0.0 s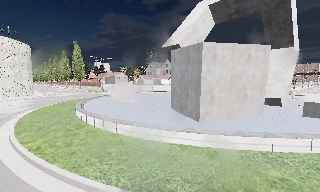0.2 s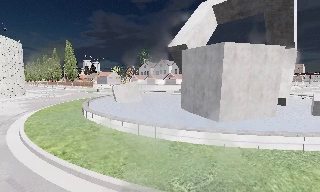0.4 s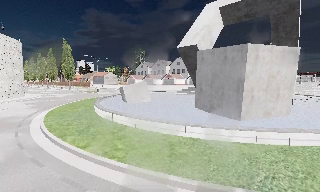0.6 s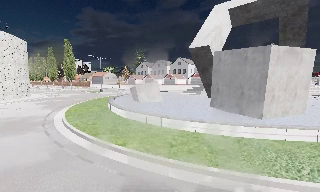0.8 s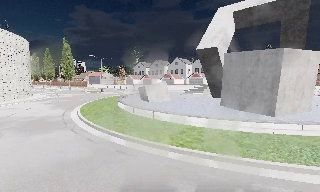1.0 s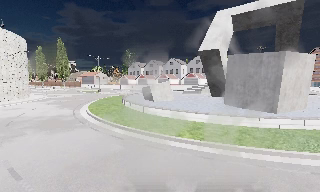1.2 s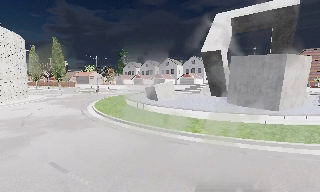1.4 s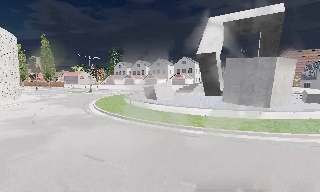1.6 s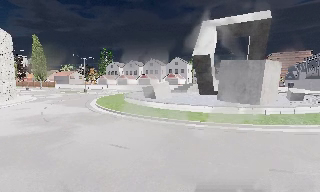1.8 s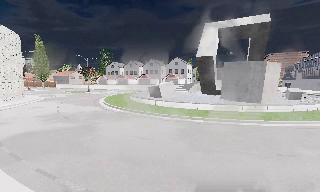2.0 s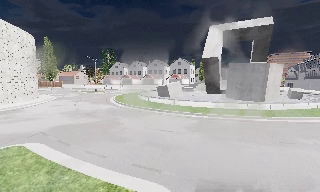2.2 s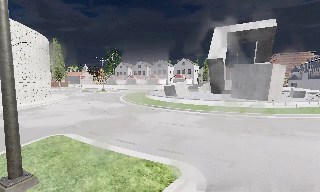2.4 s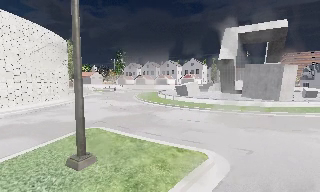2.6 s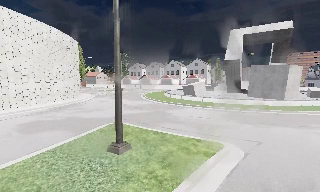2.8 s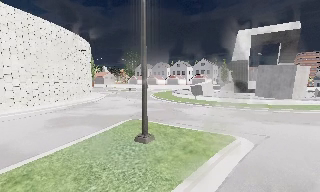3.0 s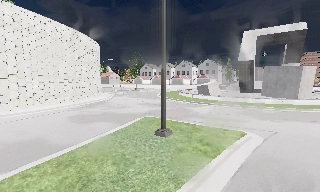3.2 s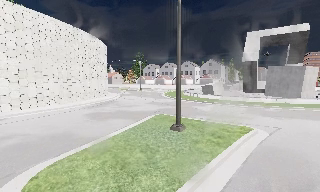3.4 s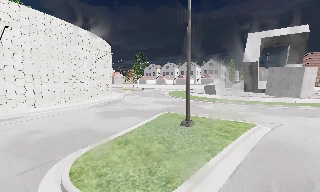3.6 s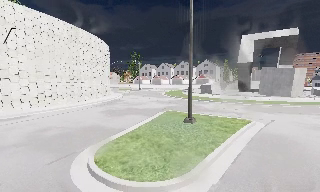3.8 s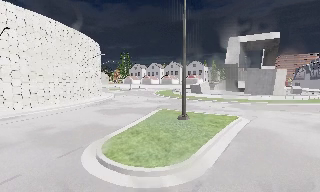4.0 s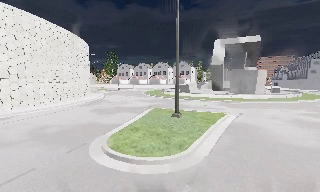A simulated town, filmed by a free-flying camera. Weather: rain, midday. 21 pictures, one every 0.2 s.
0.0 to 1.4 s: The camera pans to its right, which is clockwise from overhead, by about 20 degrees. It travels to its left, about 10 m, so close, fixed things drift to the right.
1.4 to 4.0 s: The camera travels backward and to its left, about 14 m, so what stands in front gets smaller. It loses speed.
The film runs backward here.
